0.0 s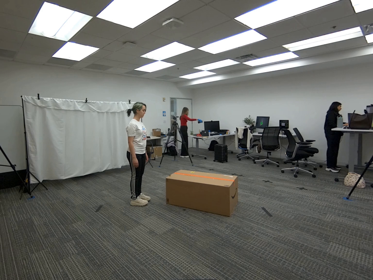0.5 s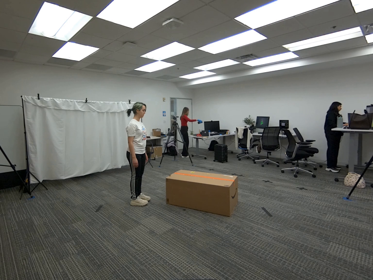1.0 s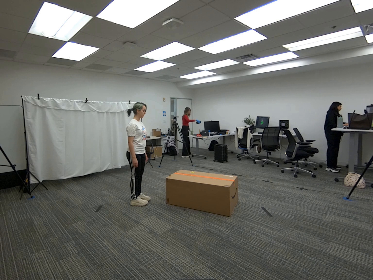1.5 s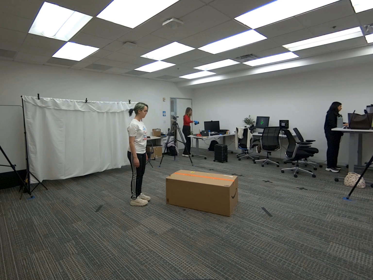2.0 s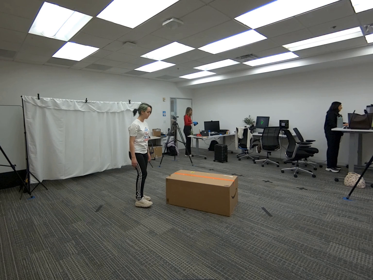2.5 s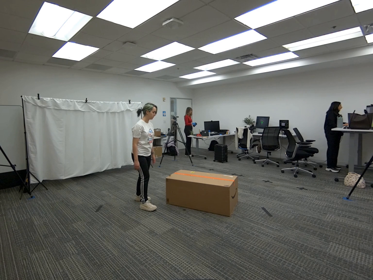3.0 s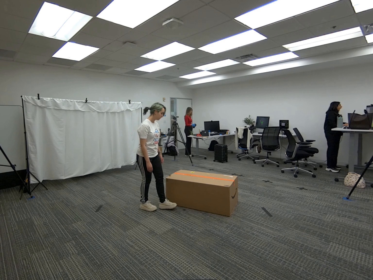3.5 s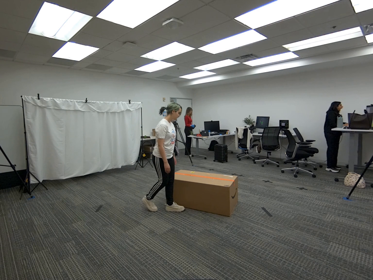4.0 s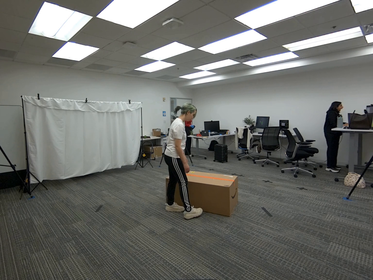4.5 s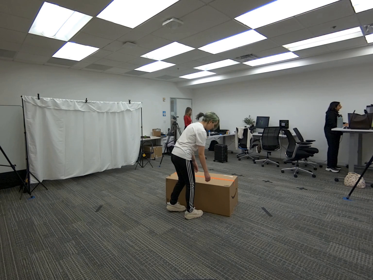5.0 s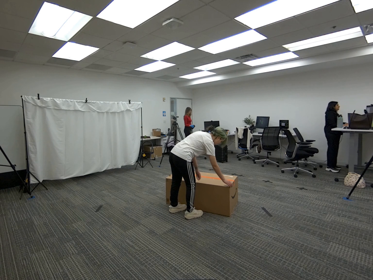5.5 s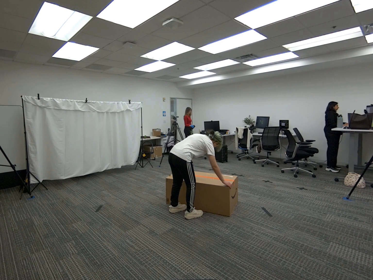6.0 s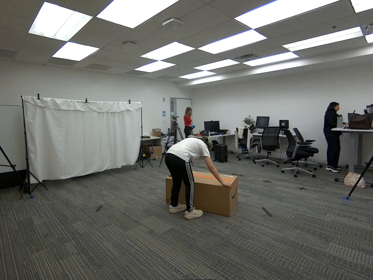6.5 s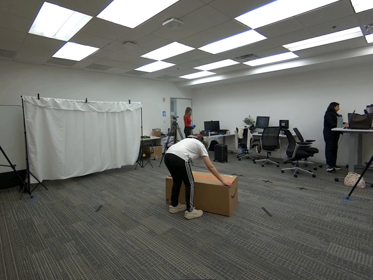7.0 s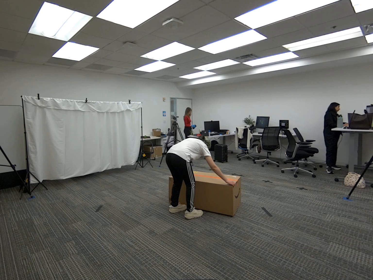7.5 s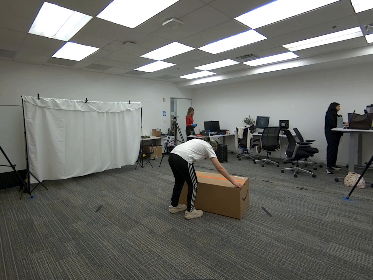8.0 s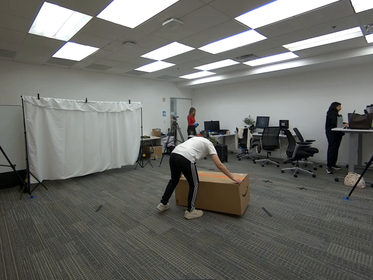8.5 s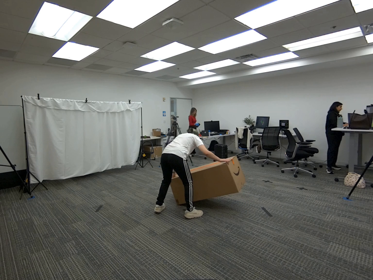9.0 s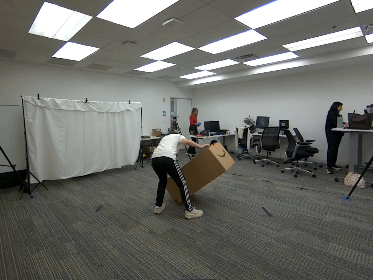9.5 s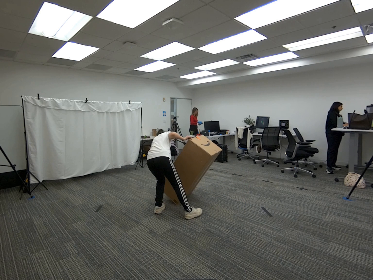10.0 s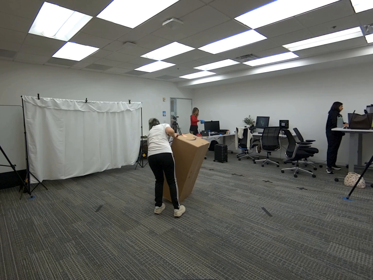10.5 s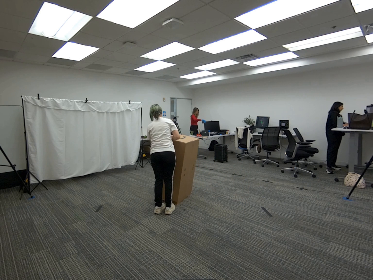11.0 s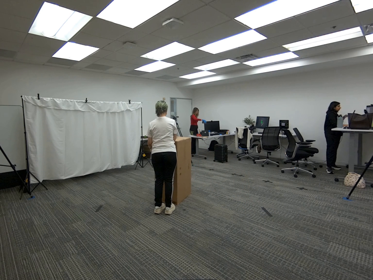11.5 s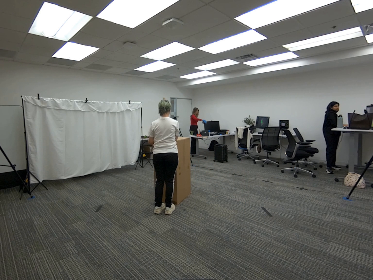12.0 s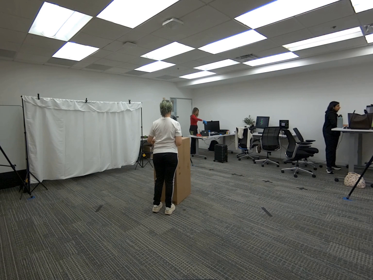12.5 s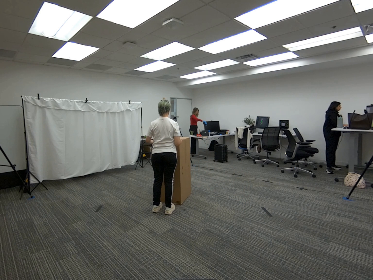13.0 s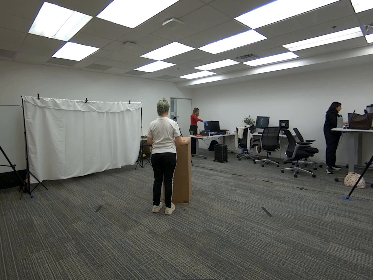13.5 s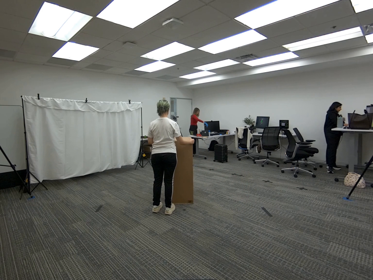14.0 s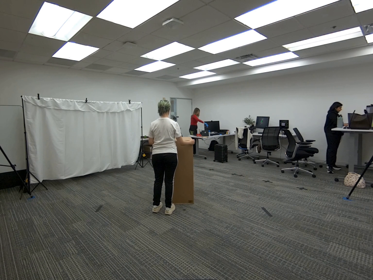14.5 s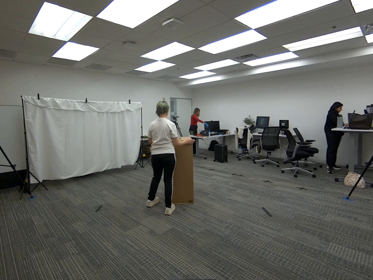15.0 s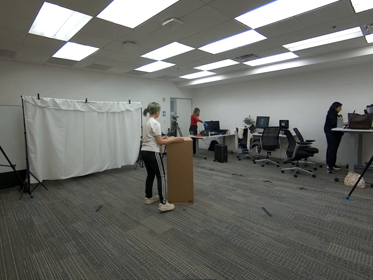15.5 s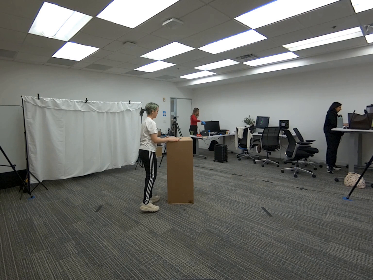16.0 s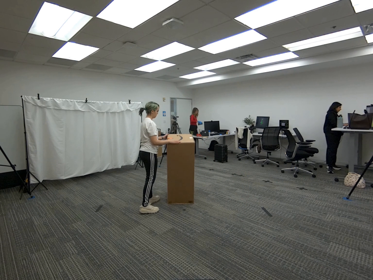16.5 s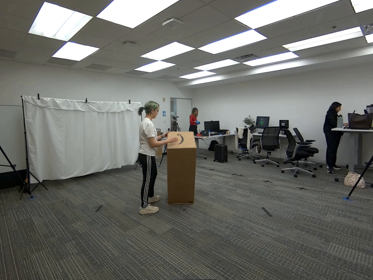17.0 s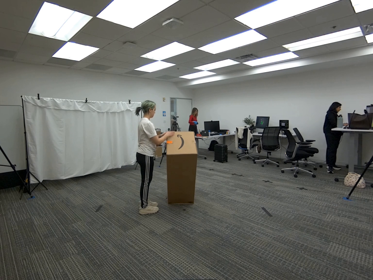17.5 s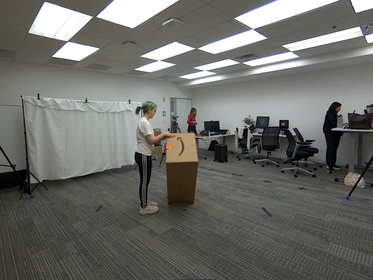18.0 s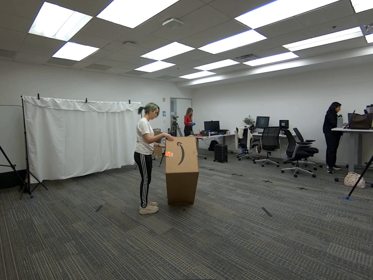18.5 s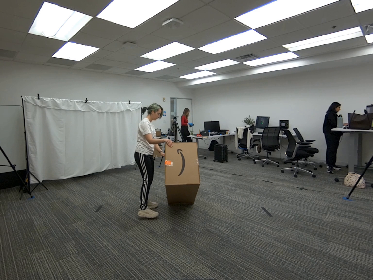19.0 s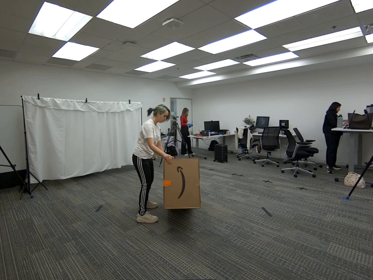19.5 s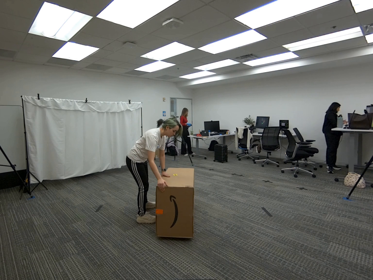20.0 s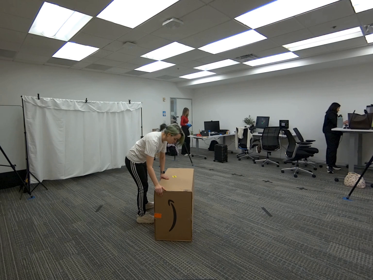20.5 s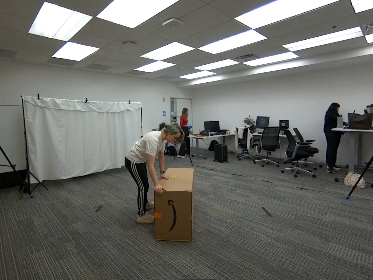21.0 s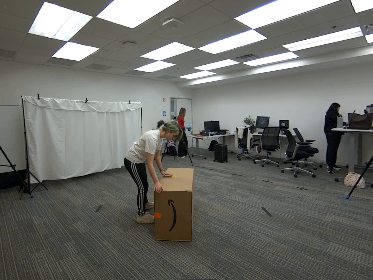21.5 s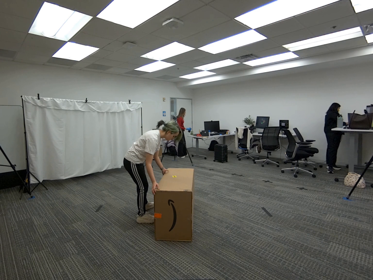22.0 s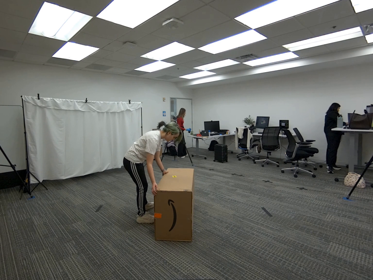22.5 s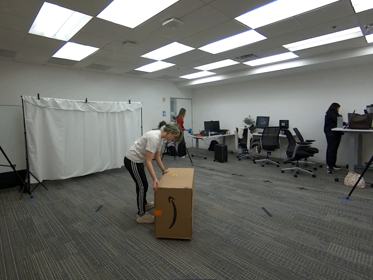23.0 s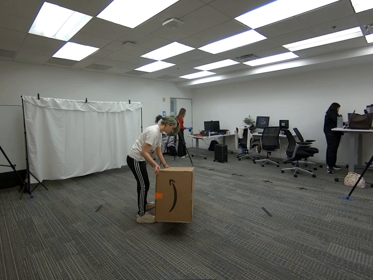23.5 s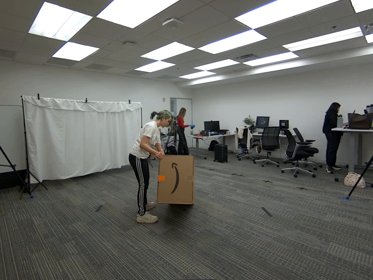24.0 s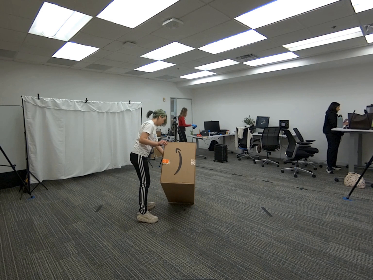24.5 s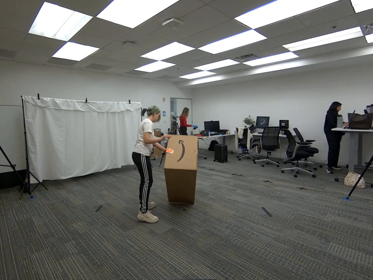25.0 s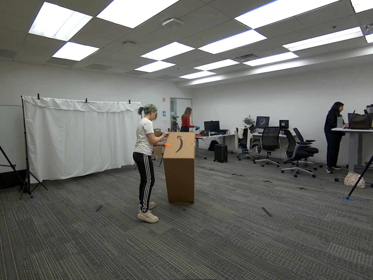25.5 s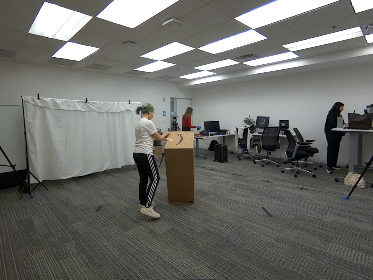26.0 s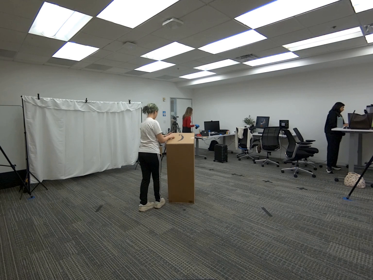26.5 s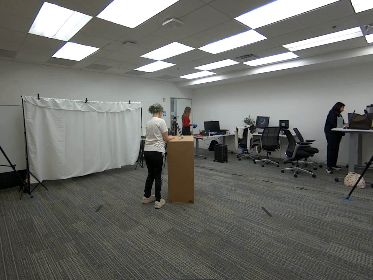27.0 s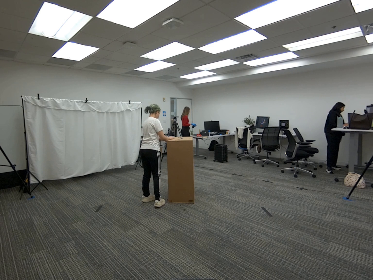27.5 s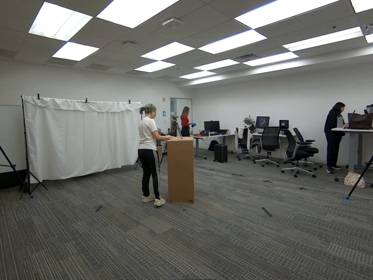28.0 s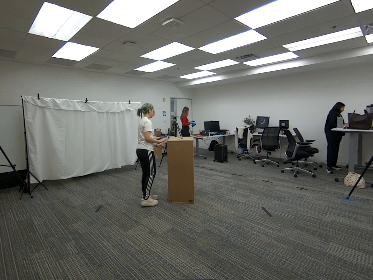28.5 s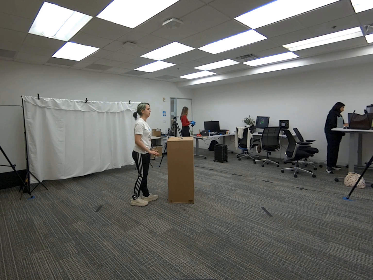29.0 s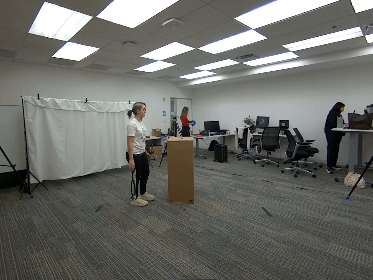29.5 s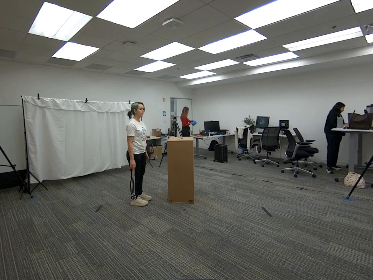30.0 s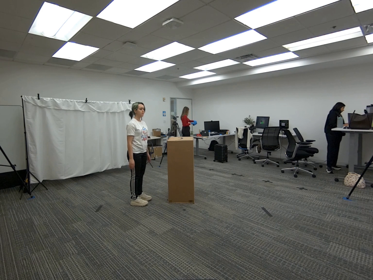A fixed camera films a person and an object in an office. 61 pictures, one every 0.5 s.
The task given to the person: Walk to the giant cardboard box on the ground and use both hands to rotate it into a vertical upright position. Then lower it back down so it lies flat on the ground. Repeat the action by rotating the box upright again and placing it back down flat on the ground.
